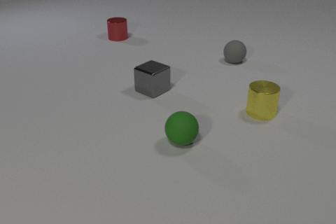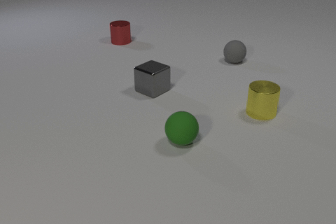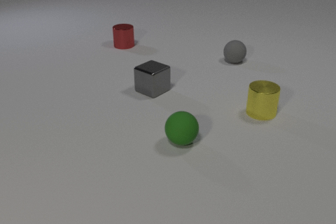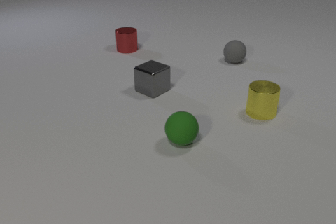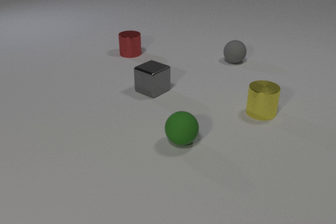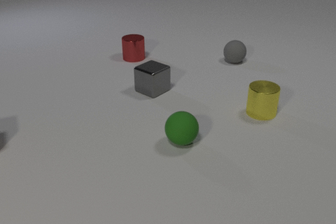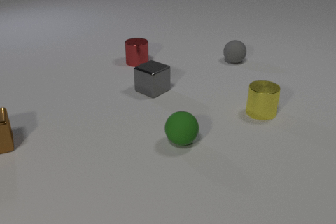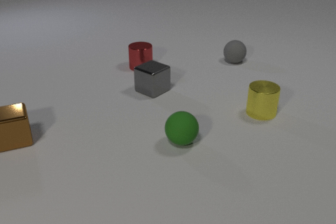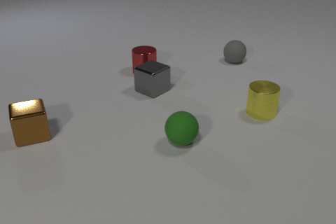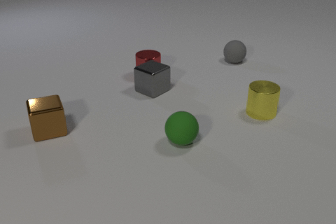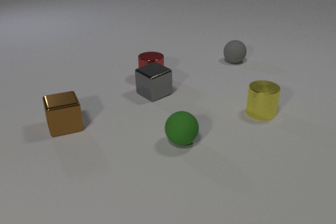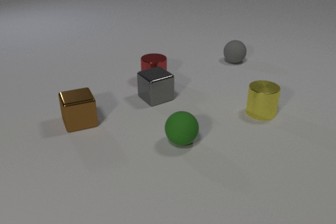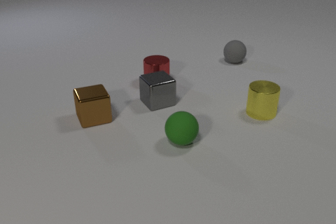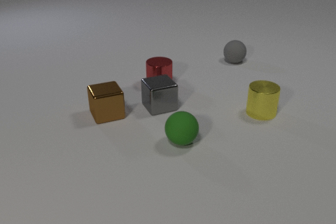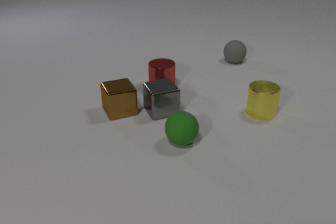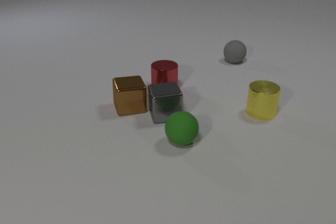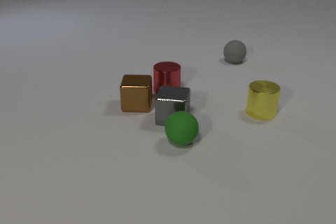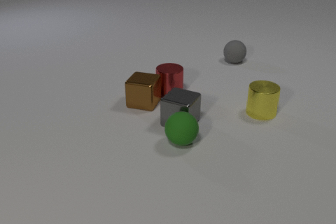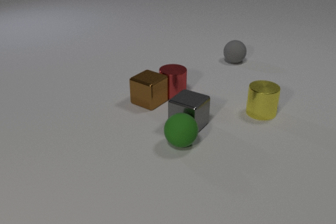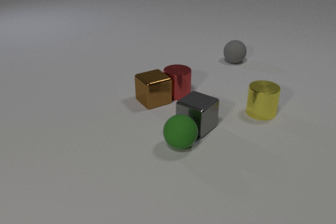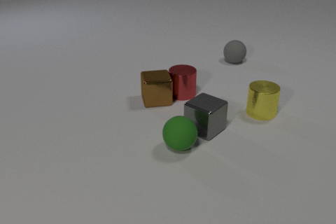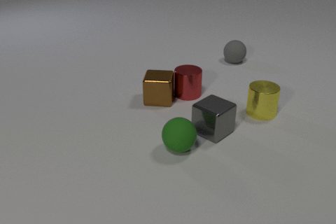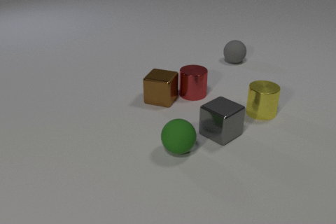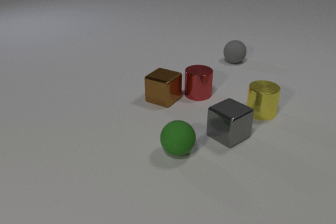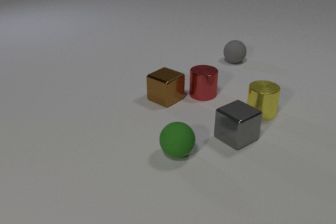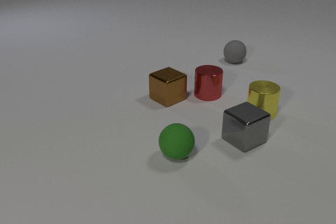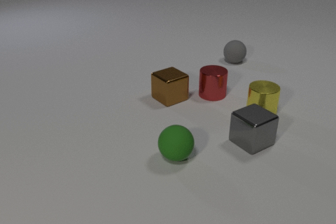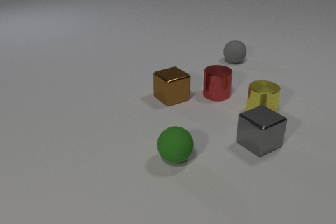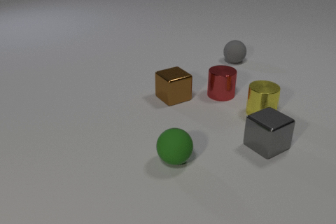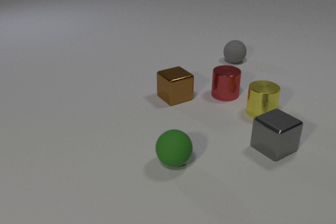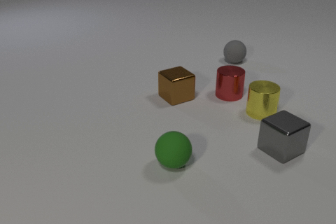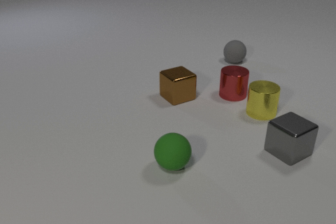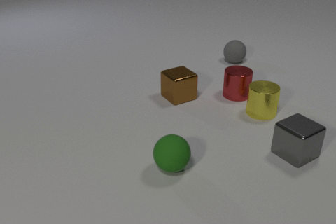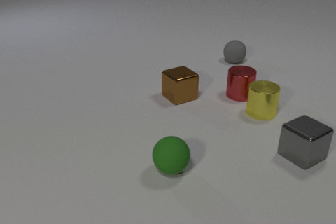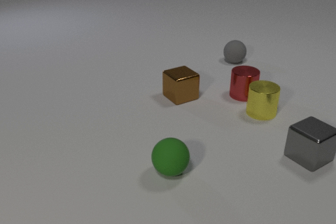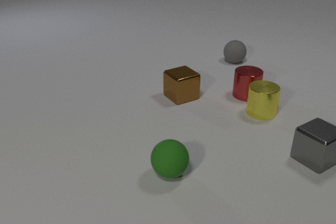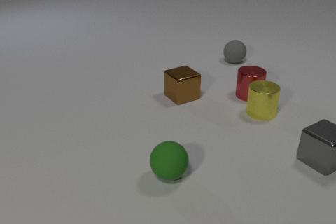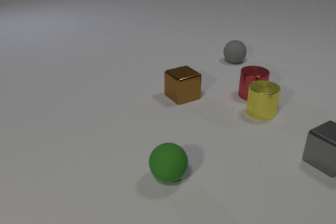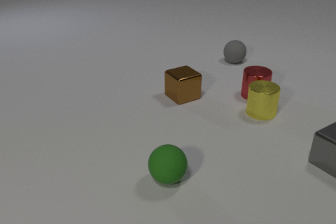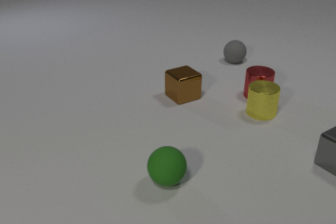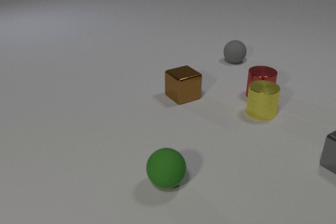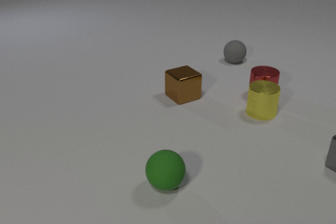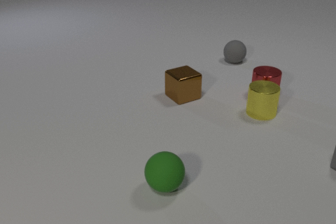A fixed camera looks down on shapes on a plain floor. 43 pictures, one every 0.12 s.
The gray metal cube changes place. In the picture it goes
to the right.
The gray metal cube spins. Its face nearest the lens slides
to the left.
0.00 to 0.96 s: The red metal cylinder slides toward the camera. The brown metal cube comes in at the left edge, slides to the right.
0.96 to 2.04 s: The red metal cylinder slides toward the camera and to the right. The gray metal cube slides toward the camera and to the right, spins so that its near face slides to the left, clockwise seen from above. The brown metal cube slides to the right, spins so that its near face slides to the left, clockwise seen from above. The red metal cylinder and the gray metal cube collide. The gray metal cube and the brown metal cube collide. The gray metal cube and the green rubber sphere collide.
2.04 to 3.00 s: The red metal cylinder slides to the right. The gray metal cube slides to the right, spins clockwise seen from above by about 30 degrees, its near face sliding to the left. The green rubber sphere rolls toward the camera. The brown metal cube slides to the right, spins so that its near face slides to the left, clockwise seen from above. The red metal cylinder and the brown metal cube collide.
3.00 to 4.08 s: The red metal cylinder slides to the right. The gray metal cube slides to the right. The green rubber sphere rolls toward the camera. The brown metal cube slides to the right.
4.08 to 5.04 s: The red metal cylinder slides to the right. The gray metal cube slides to the right. The green rubber sphere rolls toward the camera.
What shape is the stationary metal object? cylinder.
How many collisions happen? 4.
How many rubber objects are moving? 1.
